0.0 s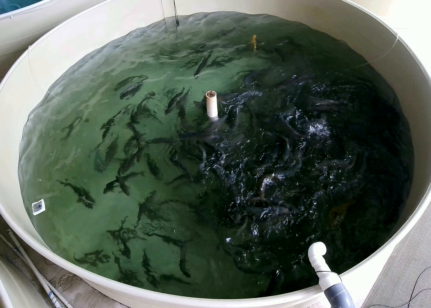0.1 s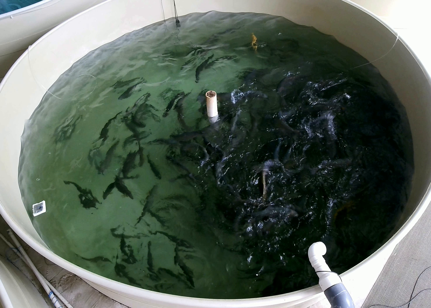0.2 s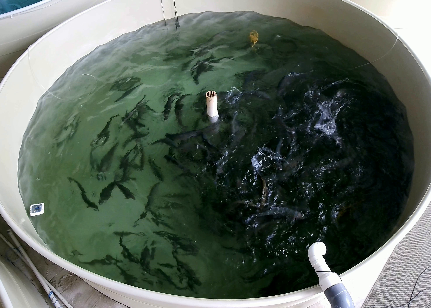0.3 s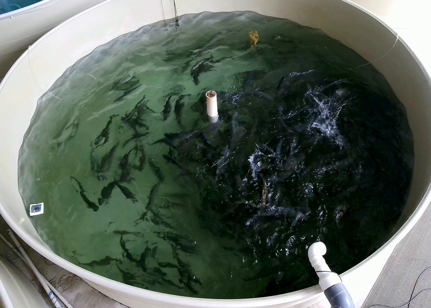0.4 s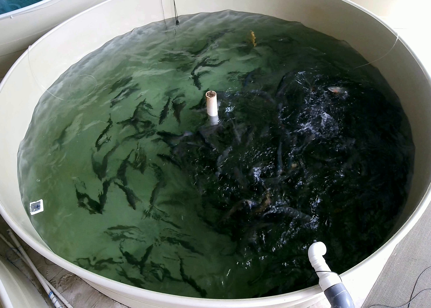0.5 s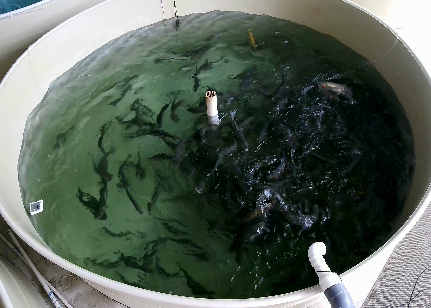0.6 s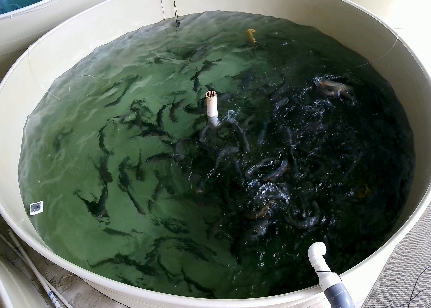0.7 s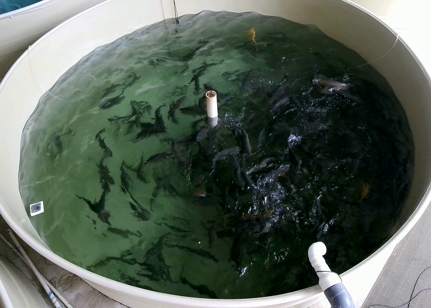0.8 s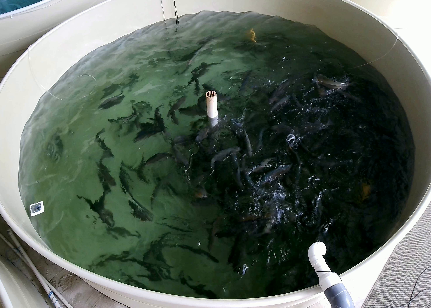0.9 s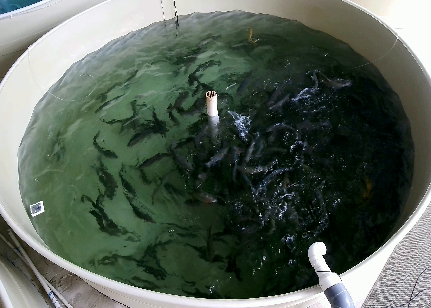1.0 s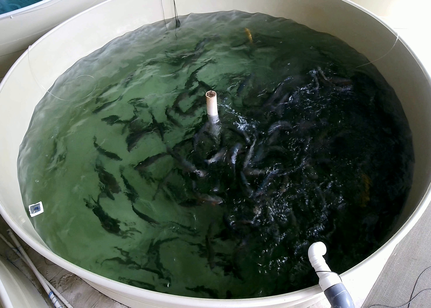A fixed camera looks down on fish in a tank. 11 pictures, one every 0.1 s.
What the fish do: Strong feeding.
